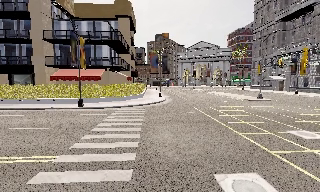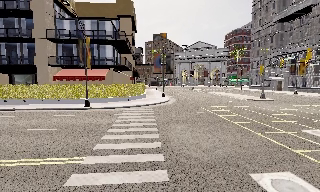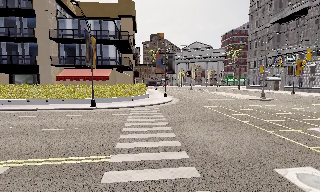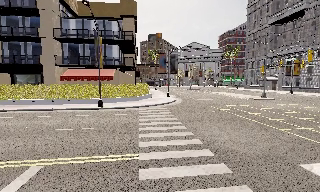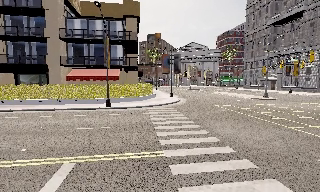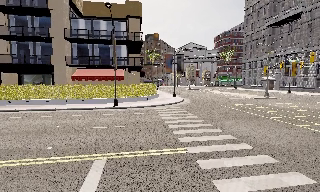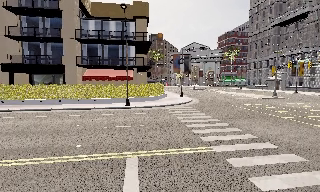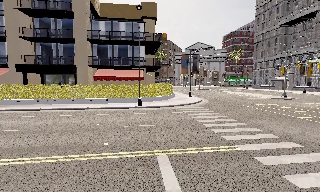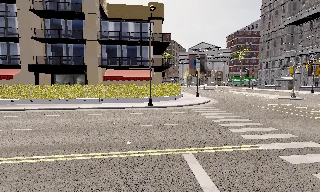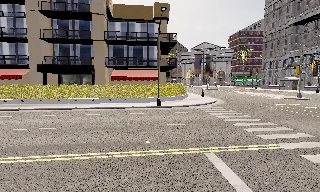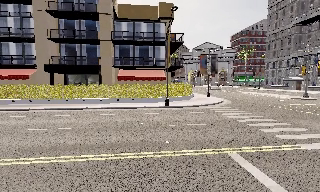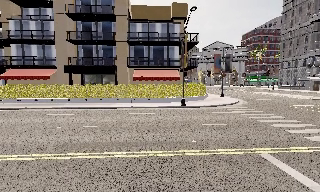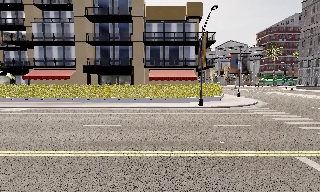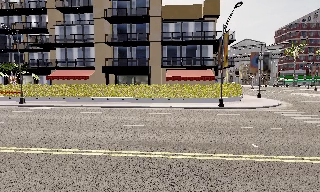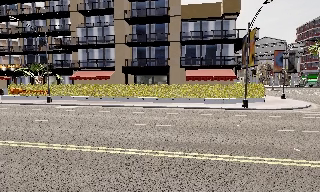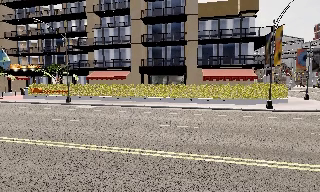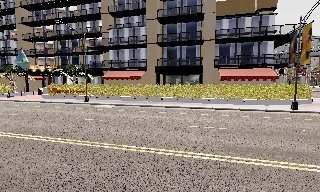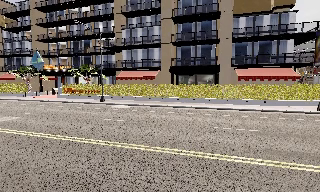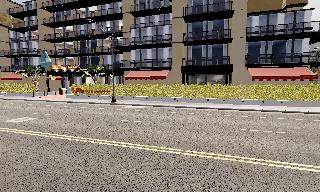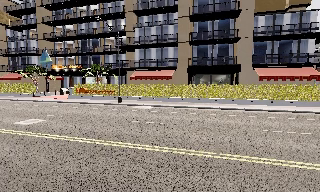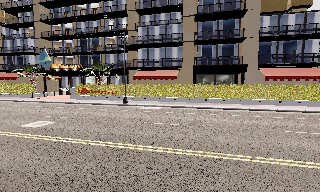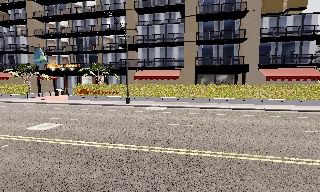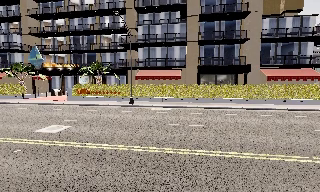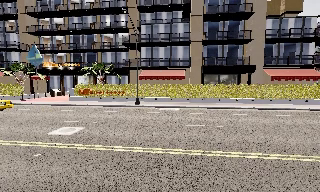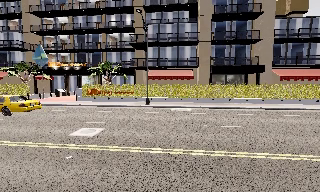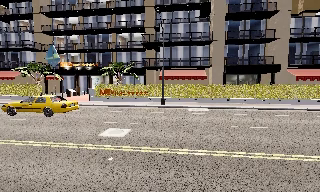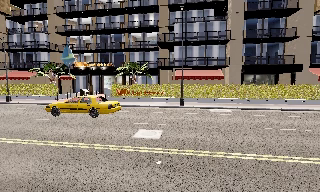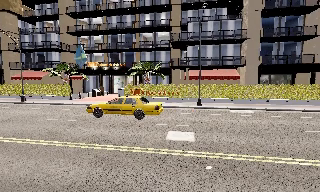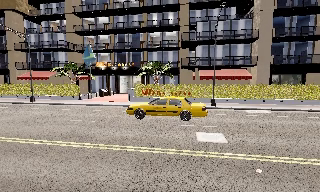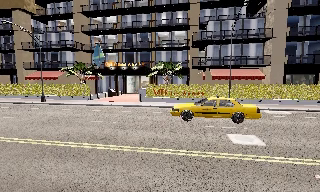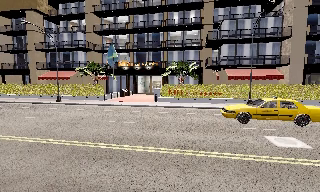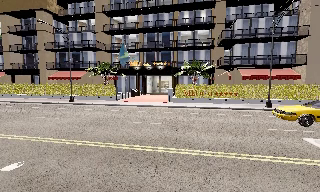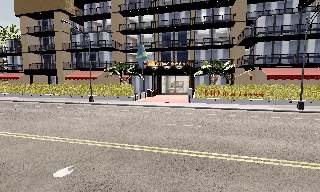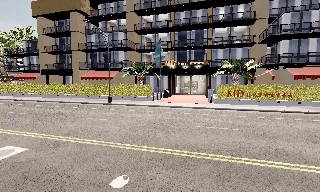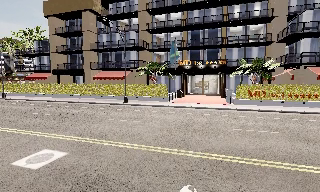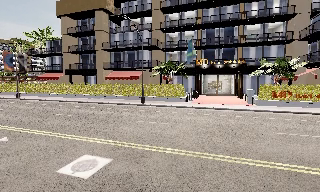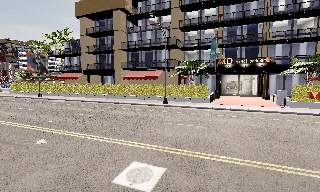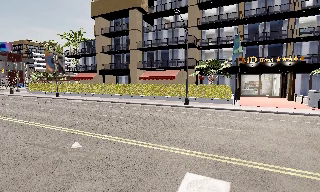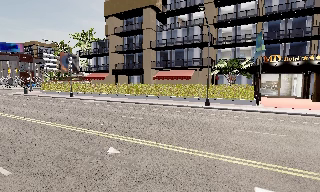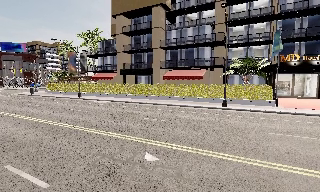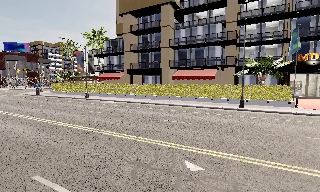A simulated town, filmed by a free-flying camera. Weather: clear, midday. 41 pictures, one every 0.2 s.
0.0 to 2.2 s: The camera travels to its left, about 10 m, so close, fixed things drift to the right.
2.2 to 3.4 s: The camera swings to its left by about 20 degrees, and the scene slides to the right. It travels to its left, about 5 m, so close, fixed things drift to the right. It gains speed.
3.4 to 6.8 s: The camera travels to its left, about 25 m, so close, fixed things drift to the right.
6.8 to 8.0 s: The camera travels to its left and forward, about 9 m, so close, fixed things drift to the right.
The film runs backward here.
